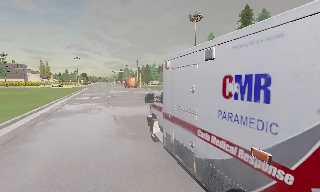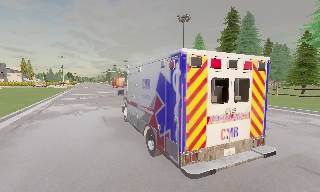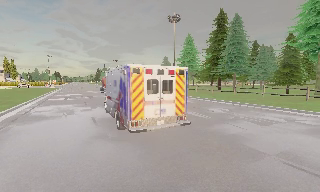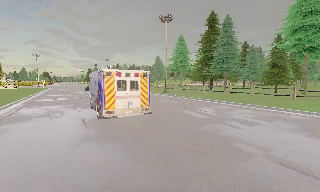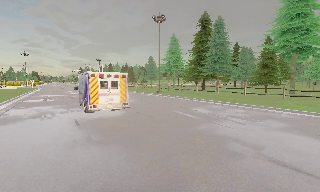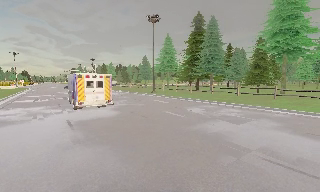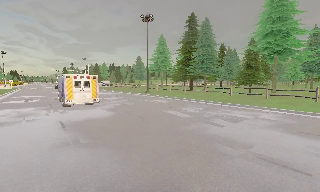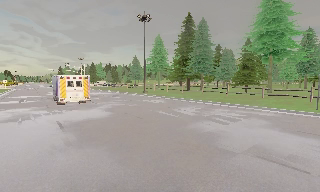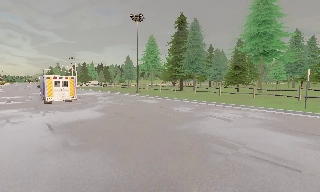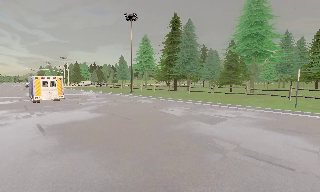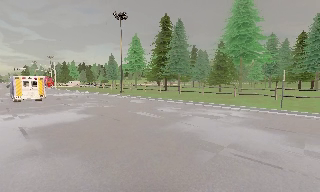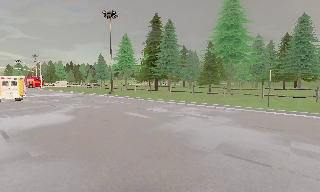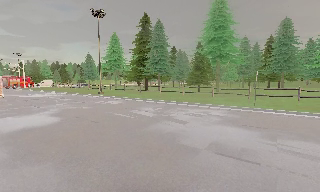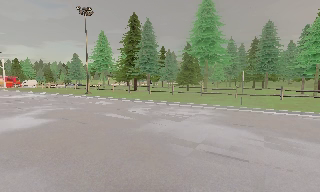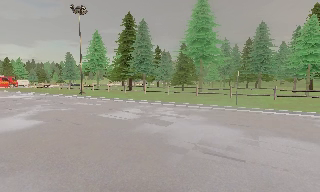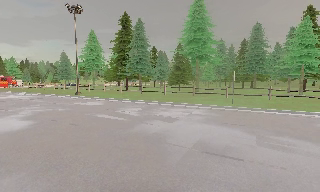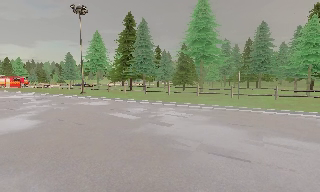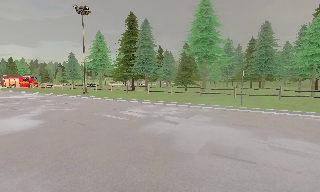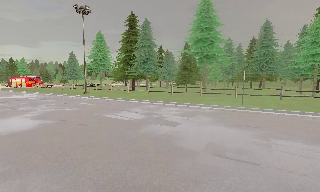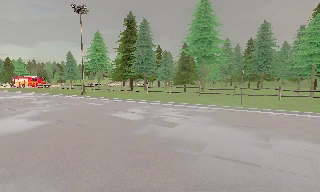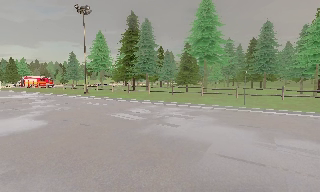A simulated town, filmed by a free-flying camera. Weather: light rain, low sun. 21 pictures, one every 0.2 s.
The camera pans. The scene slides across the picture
to the left.
The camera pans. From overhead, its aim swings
clockwise.
0.0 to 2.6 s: The camera pans to its right, which is clockwise from overhead, by about 35 degrees. It travels forward and to its left, about 1 m.
2.6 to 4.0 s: The camera shifts only a little, or ends up much as it began.
The film runs forward here.
